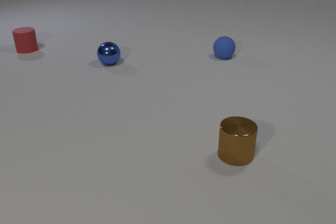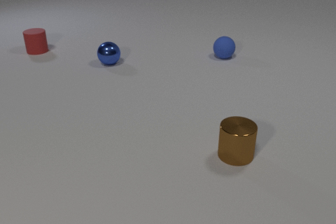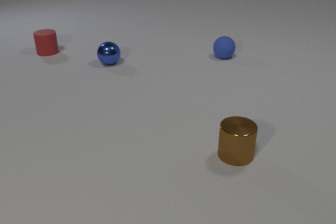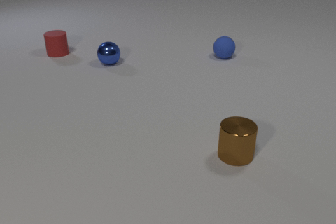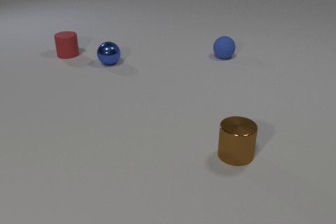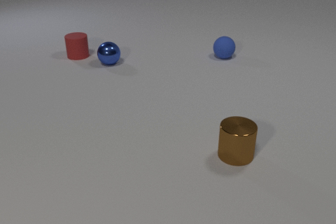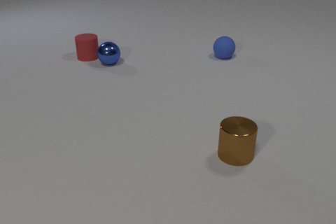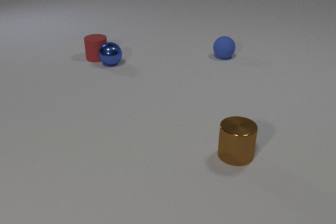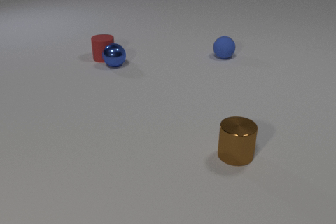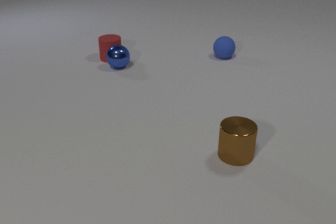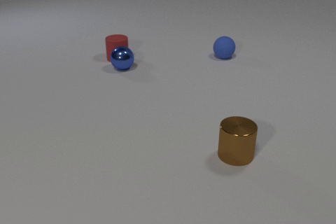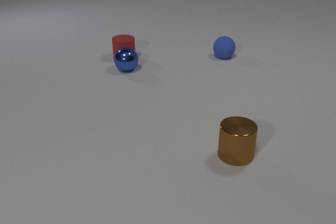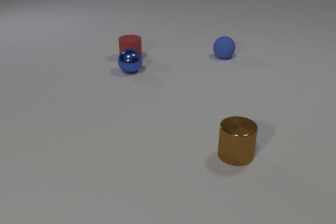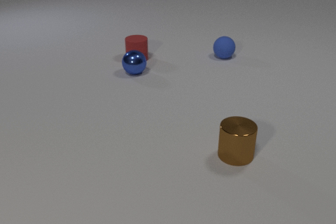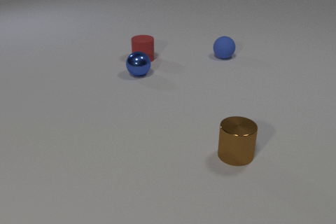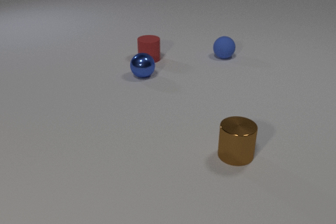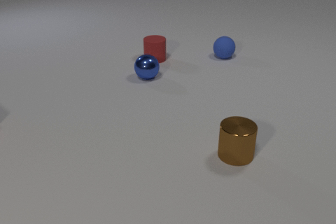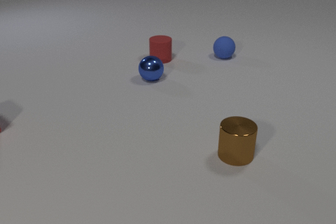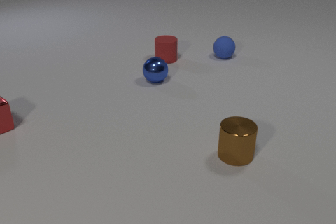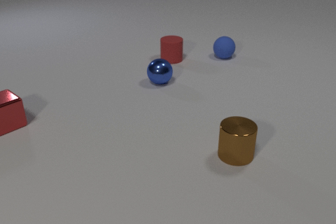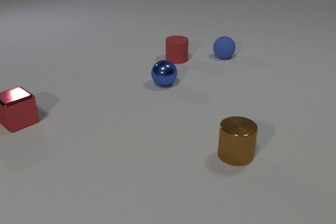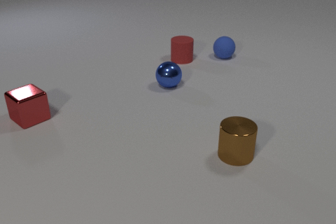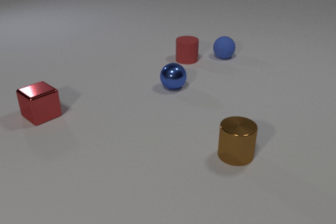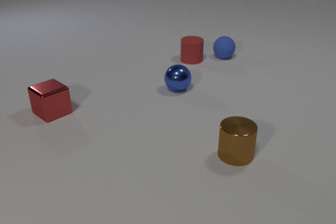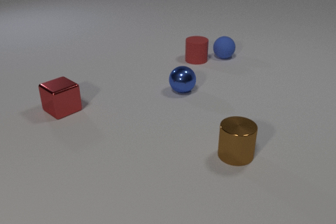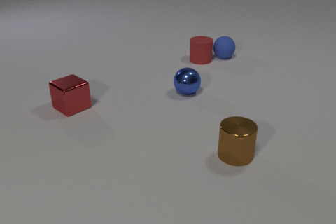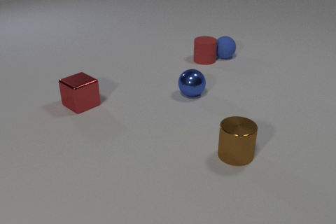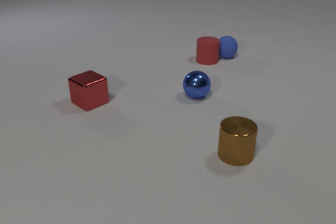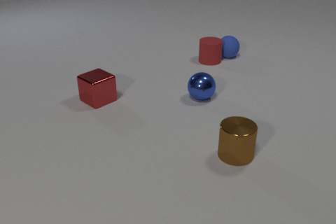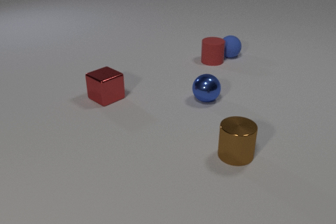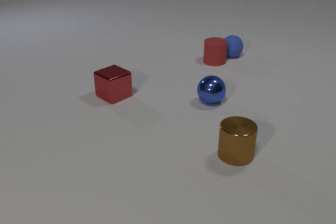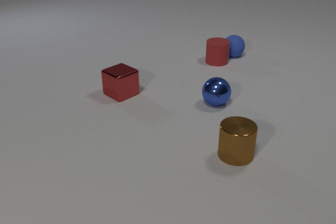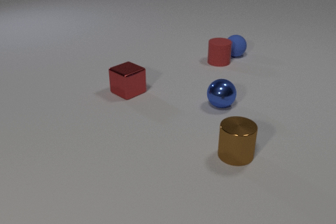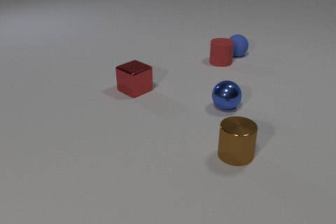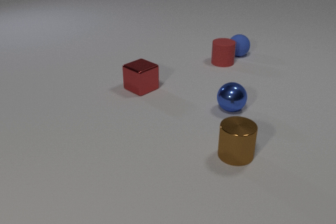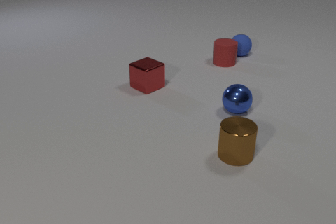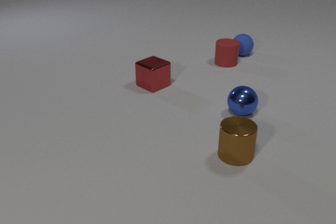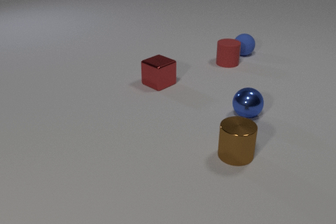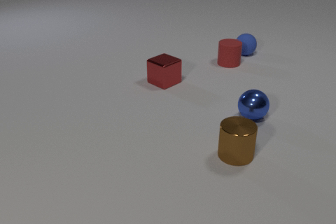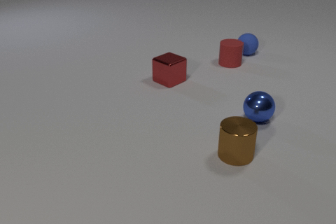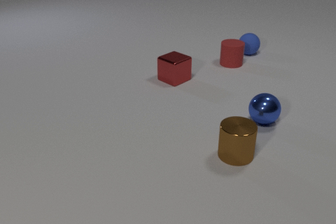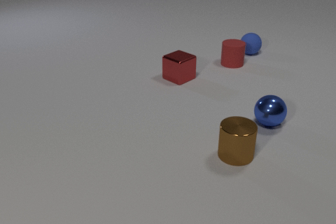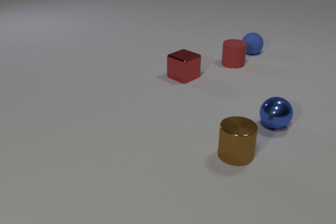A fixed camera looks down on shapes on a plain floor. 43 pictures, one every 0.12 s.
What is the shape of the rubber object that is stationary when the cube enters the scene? sphere.
Are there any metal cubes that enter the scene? yes.
What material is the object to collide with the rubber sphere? rubber.
0.00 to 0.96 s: The red rubber cylinder slides to the right and toward the camera. The blue metal sphere rolls toward the camera and to the right. The red rubber cylinder and the blue metal sphere collide.
0.96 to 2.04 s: The red rubber cylinder slides to the right. The blue metal sphere rolls toward the camera and to the right.
2.04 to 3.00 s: The red rubber cylinder slides to the right. The blue metal sphere rolls to the right and toward the camera. The red metal cube slides to the right.
3.00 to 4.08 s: The red rubber cylinder slides to the right. The blue metal sphere rolls to the right and toward the camera. The blue rubber sphere rolls to the right and away from the camera. The red metal cube slides to the right and away from the camera. The red rubber cylinder and the blue rubber sphere collide.
4.08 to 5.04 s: The red rubber cylinder slides to the right. The blue metal sphere rolls to the right and toward the camera. The blue rubber sphere rolls to the right and away from the camera. The red metal cube slides to the right and away from the camera.
